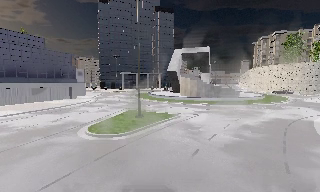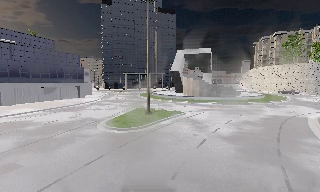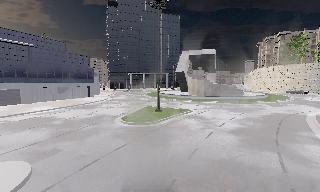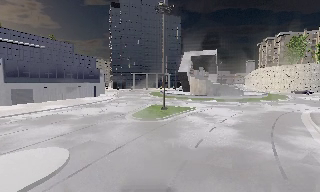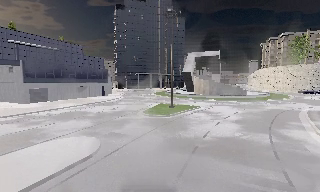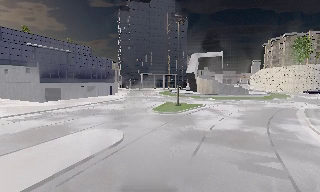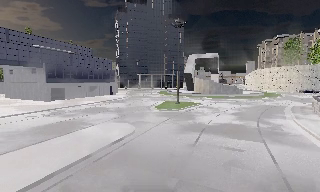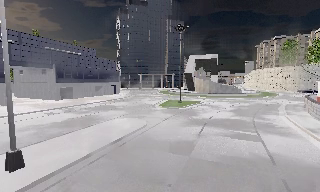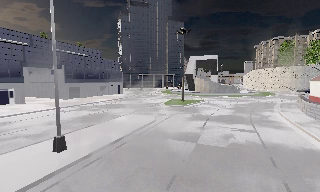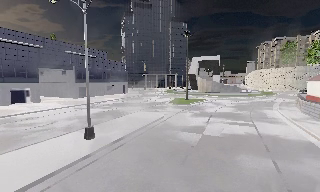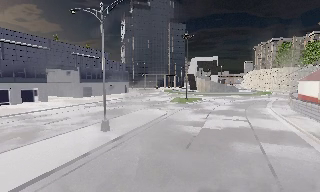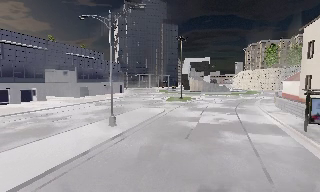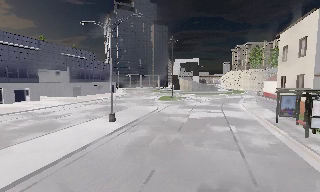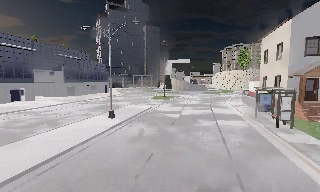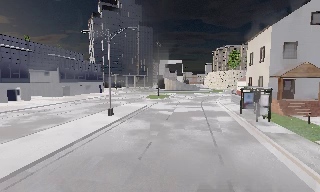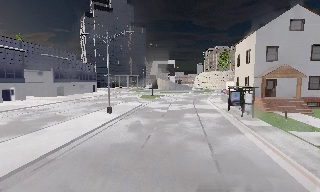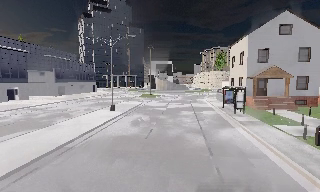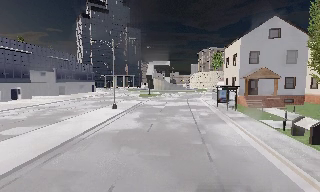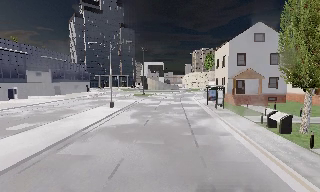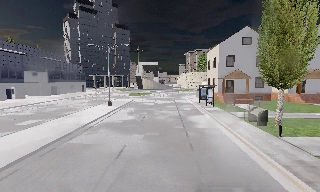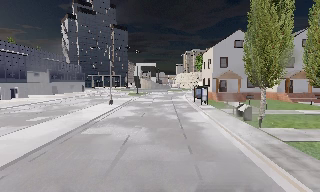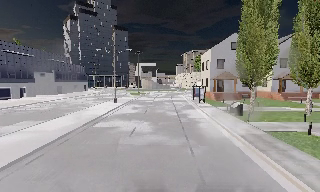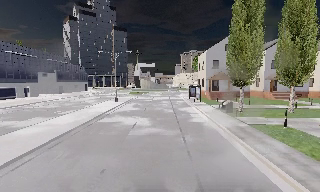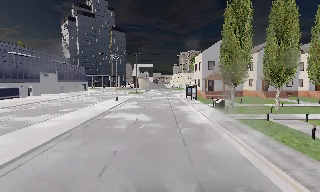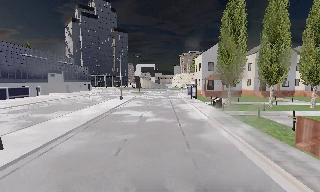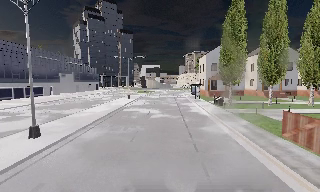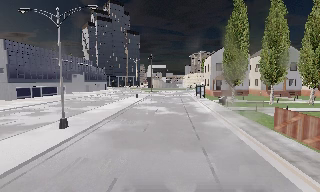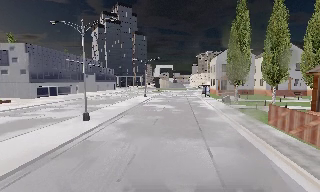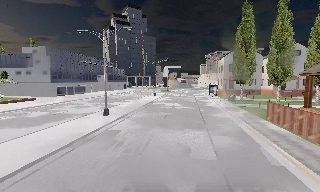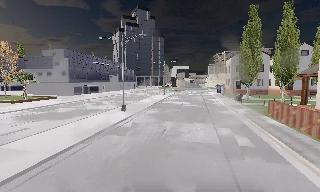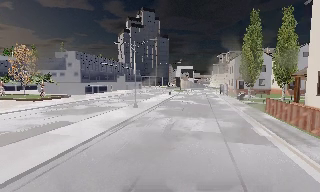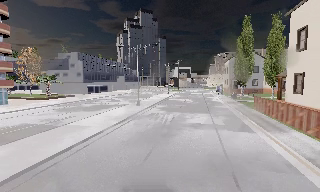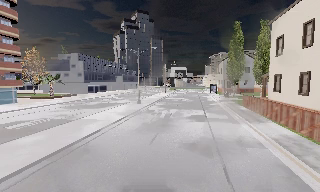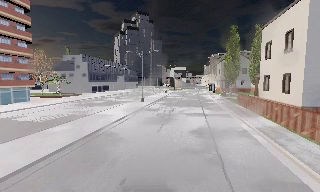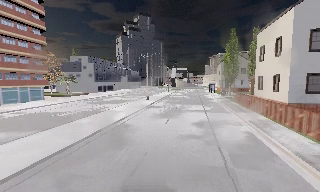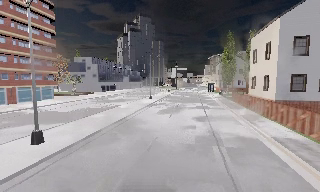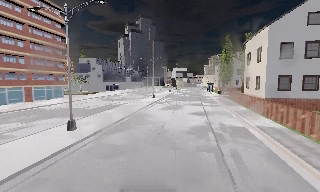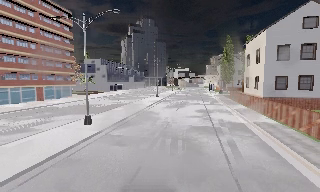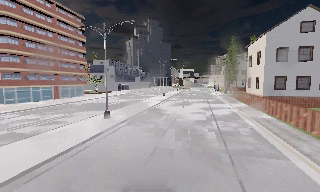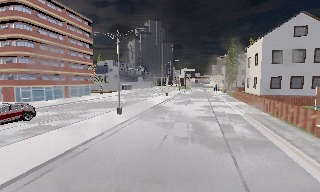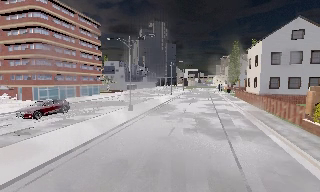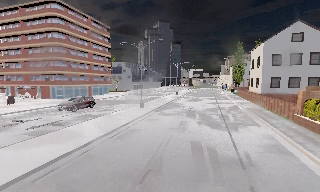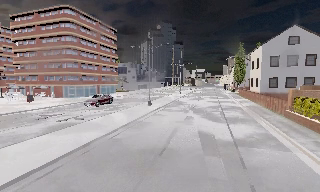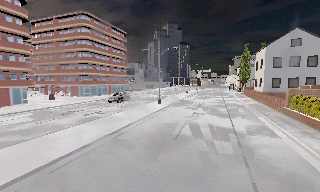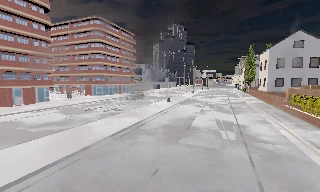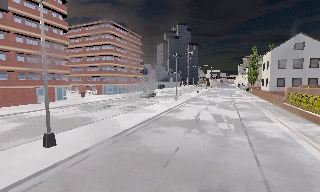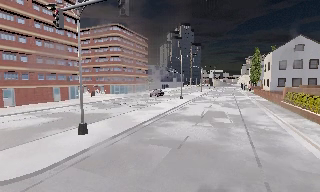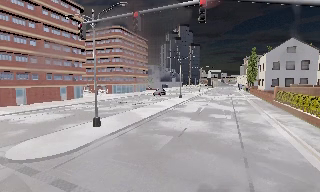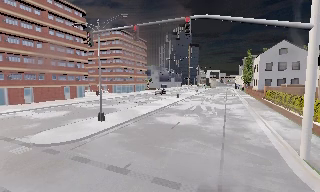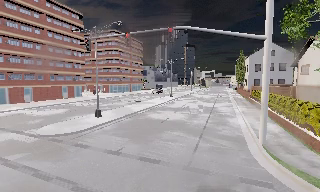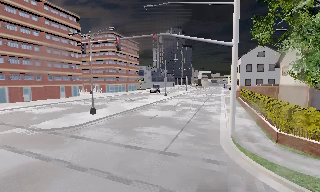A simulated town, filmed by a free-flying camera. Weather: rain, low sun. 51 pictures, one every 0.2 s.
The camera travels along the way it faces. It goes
backward.
0.0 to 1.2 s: The camera travels backward and to its left, about 10 m, so what stands in front gets smaller.
1.2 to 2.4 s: The camera travels backward, about 10 m, so what stands in front gets smaller.
2.4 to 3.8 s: The camera pans to its right, which is clockwise from overhead, by about 15 degrees. It travels backward, about 10 m, so what stands in front gets smaller.
3.8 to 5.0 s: The camera travels backward, about 10 m, so what stands in front gets smaller.
5.0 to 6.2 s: The camera swings to its left by about 10 degrees, and the scene slides to the right. It travels backward, about 12 m, so what stands in front gets smaller.
6.2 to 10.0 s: The camera travels backward, about 35 m, so what stands in front gets smaller.
The film runs backward here.
